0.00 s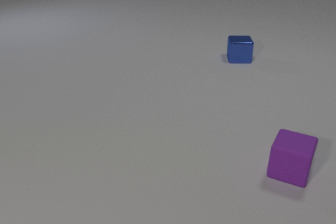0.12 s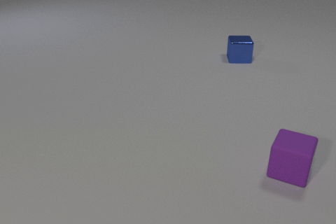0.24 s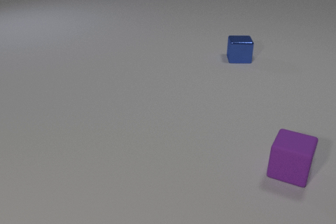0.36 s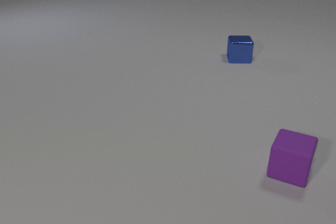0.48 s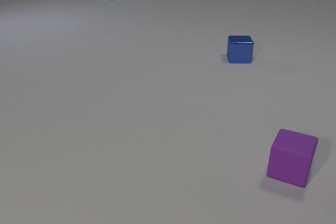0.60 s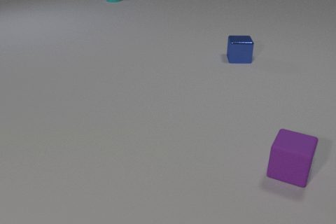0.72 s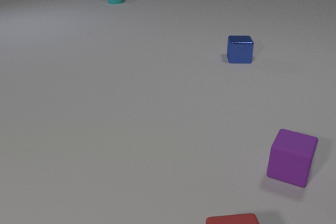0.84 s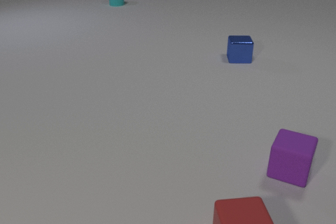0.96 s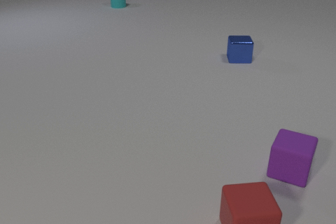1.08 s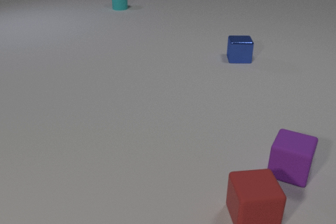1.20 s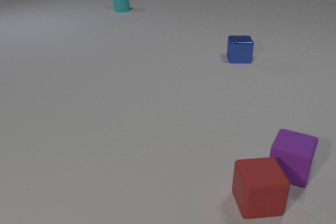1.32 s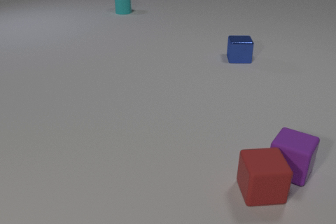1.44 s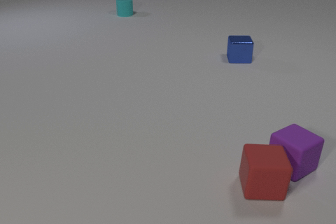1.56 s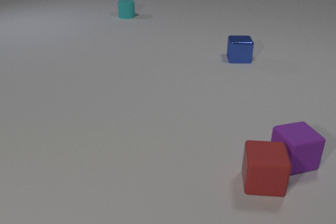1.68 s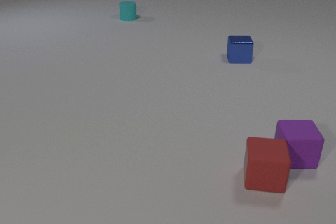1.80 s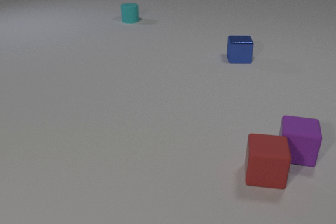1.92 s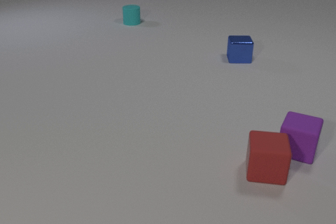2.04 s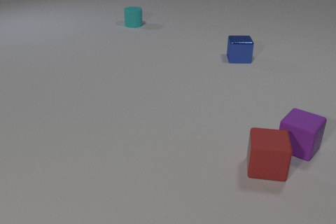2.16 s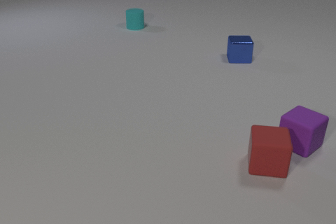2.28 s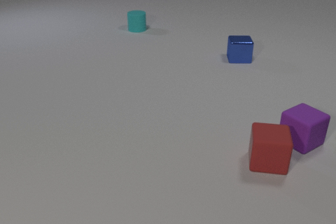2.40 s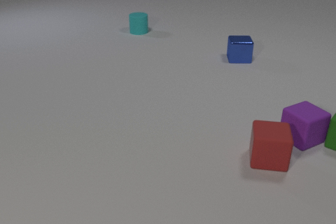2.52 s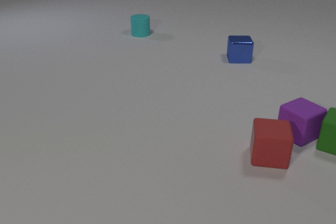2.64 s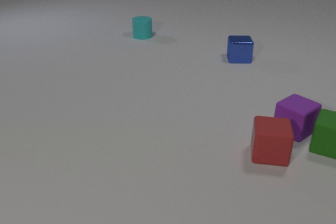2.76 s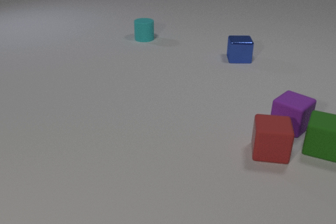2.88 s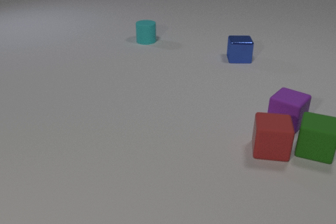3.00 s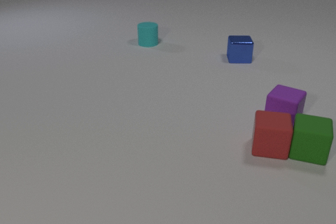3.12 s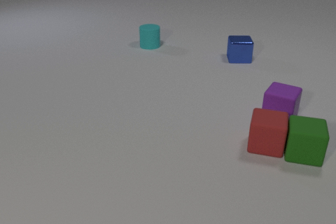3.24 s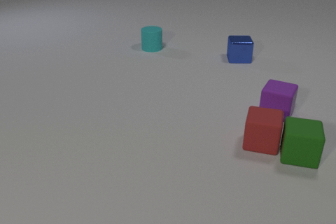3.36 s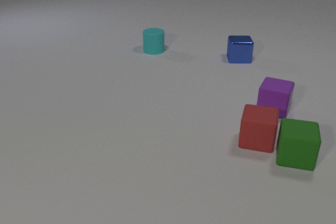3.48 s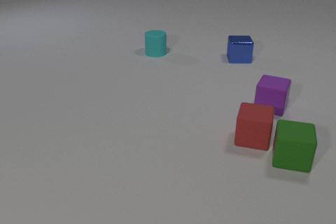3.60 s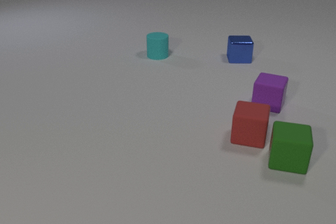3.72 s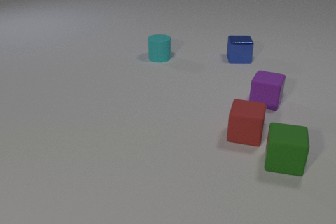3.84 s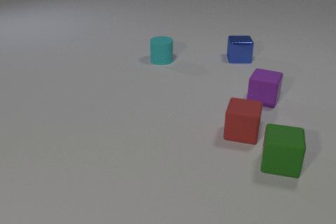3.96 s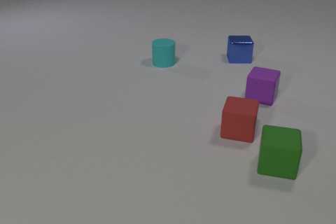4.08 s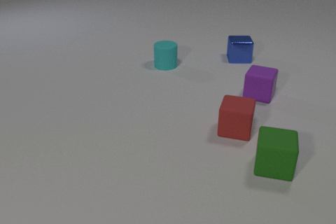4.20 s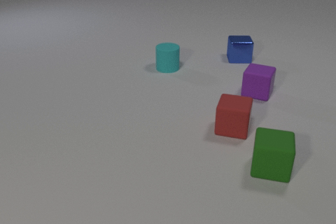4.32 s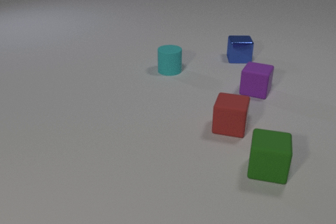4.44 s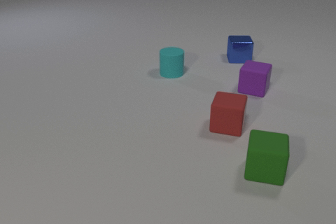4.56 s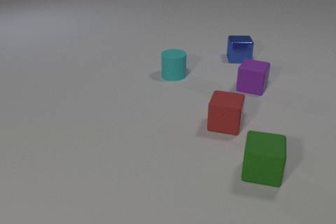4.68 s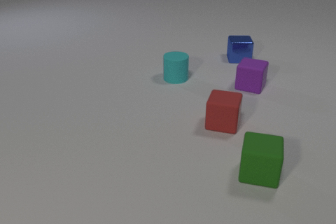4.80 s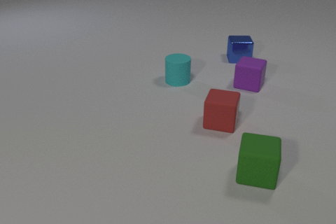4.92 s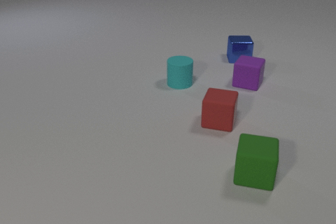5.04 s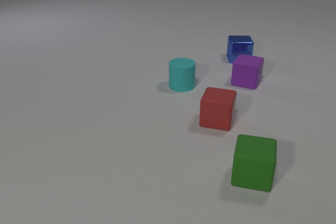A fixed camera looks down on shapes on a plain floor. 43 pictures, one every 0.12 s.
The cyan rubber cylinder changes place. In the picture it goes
toward the camera.
The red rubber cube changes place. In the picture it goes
away from the camera.
0.00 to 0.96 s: The red rubber cube comes in at the bottom edge, slides away from the camera. The cyan rubber cylinder comes in at the top edge, slides toward the camera.
0.96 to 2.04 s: The red rubber cube slides away from the camera. The purple rubber cube slides away from the camera, spins clockwise seen from above by about 105 degrees, its near face sliding to the left. The cyan rubber cylinder slides toward the camera. The red rubber cube and the purple rubber cube collide.
2.04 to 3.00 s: The red rubber cube slides away from the camera. The purple rubber cube slides away from the camera. The green rubber cube comes in at the right edge, slides to the left and toward the camera. The cyan rubber cylinder slides toward the camera. The purple rubber cube and the green rubber cube collide. The red rubber cube and the green rubber cube collide.
3.00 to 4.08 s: The red rubber cube slides to the left and away from the camera. The purple rubber cube slides away from the camera and to the left. The green rubber cube slides toward the camera and to the left. The cyan rubber cylinder slides toward the camera.
4.08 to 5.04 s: The red rubber cube slides to the left and away from the camera. The purple rubber cube slides away from the camera and to the left. The green rubber cube slides toward the camera and to the left. The cyan rubber cylinder slides toward the camera.
Are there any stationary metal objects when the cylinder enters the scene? yes.
What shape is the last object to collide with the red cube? cube.
What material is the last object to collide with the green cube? rubber.
